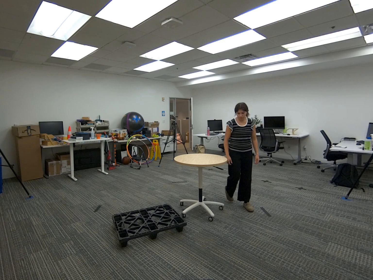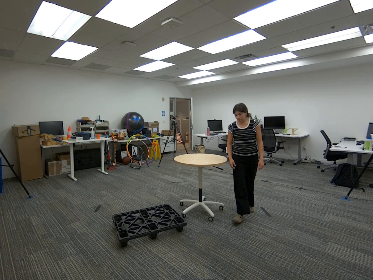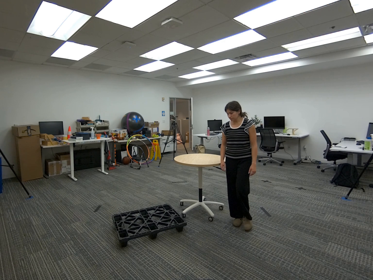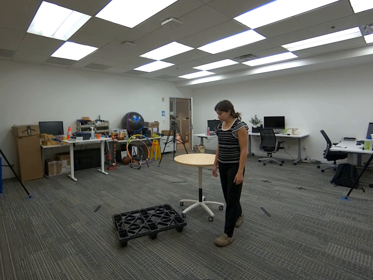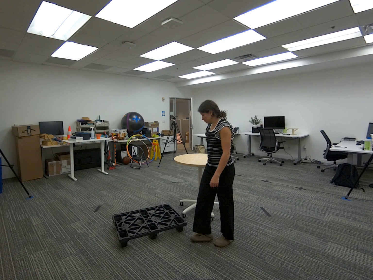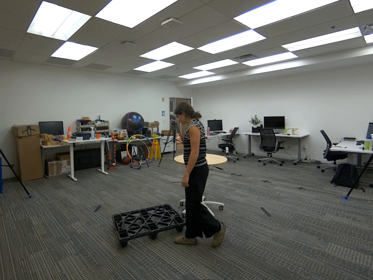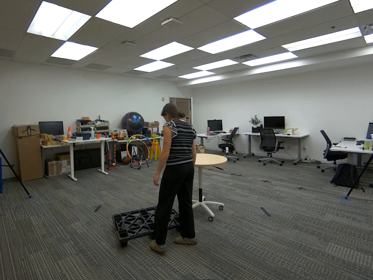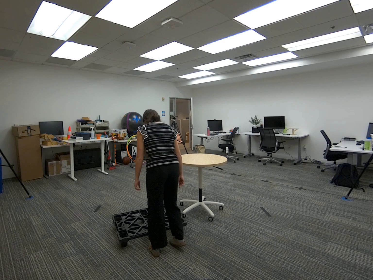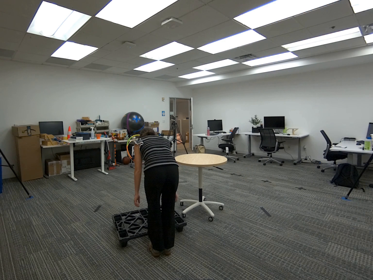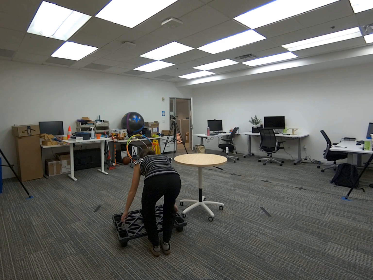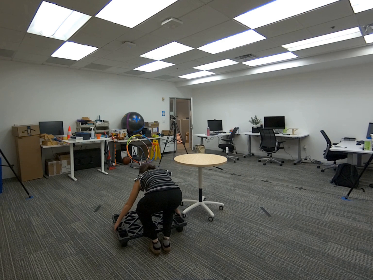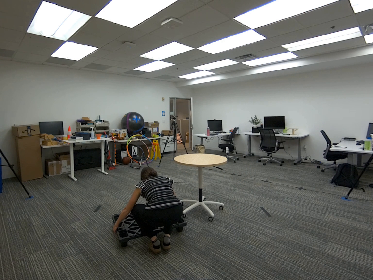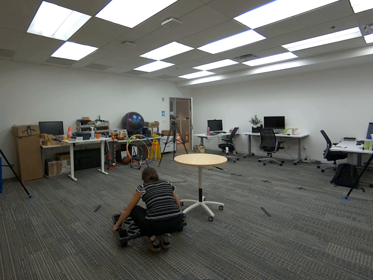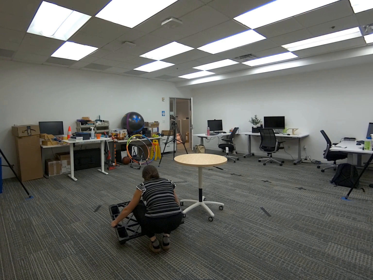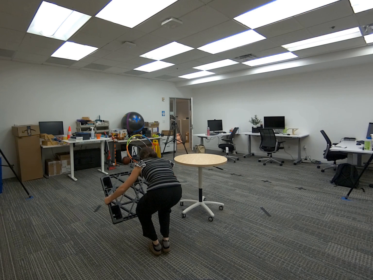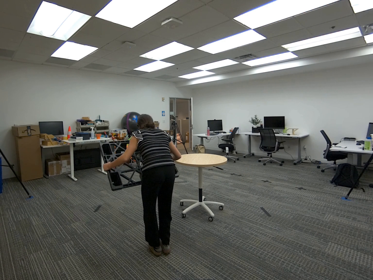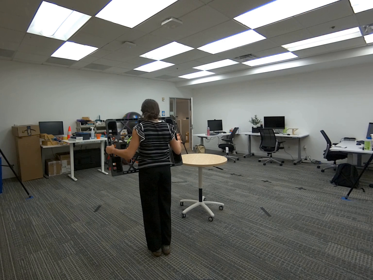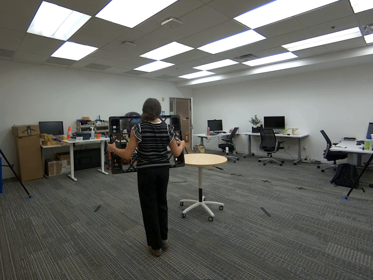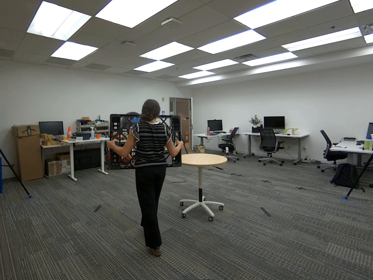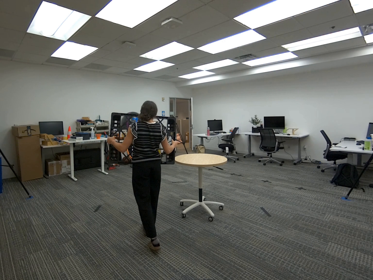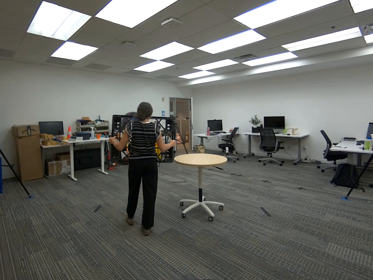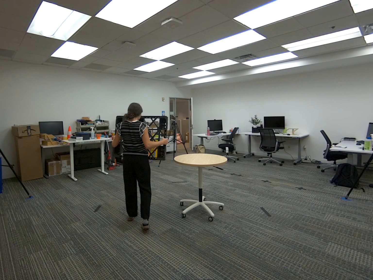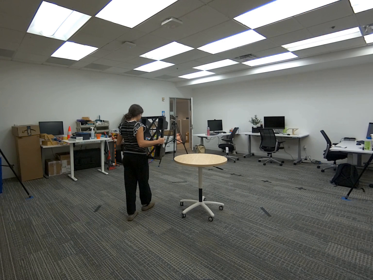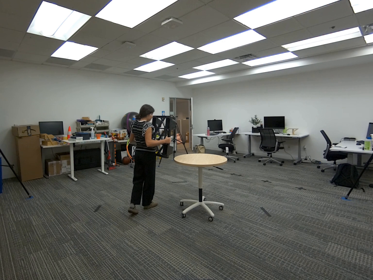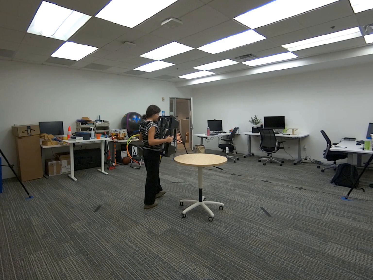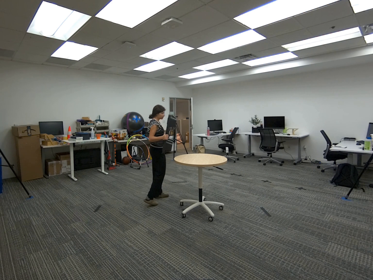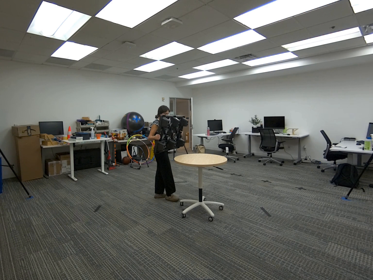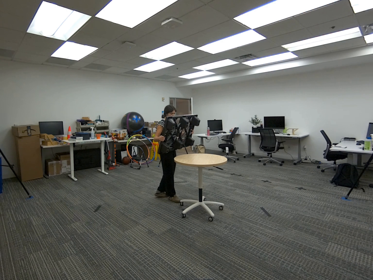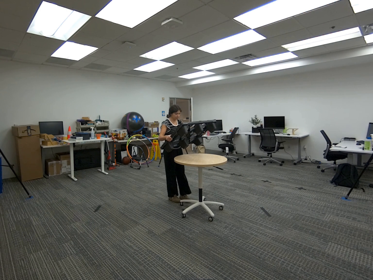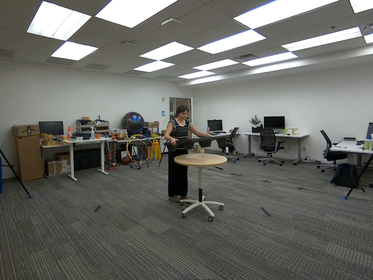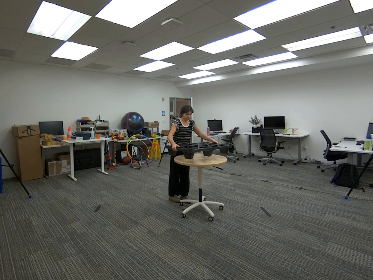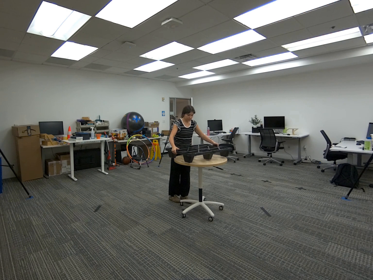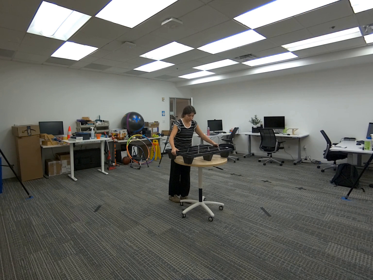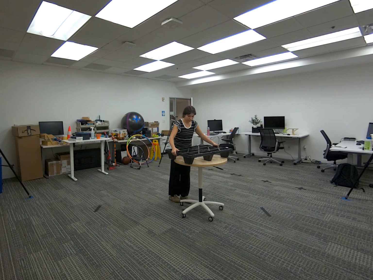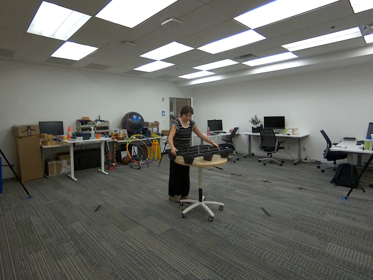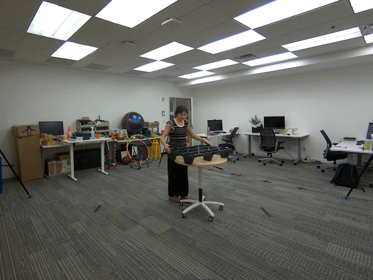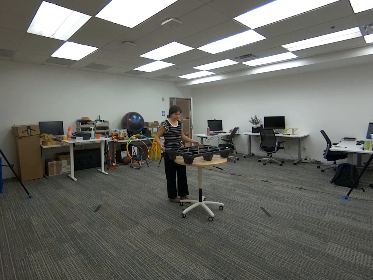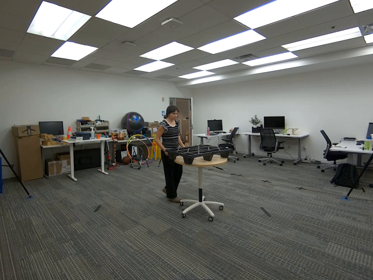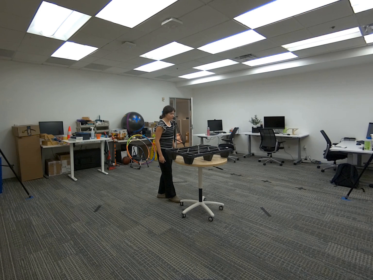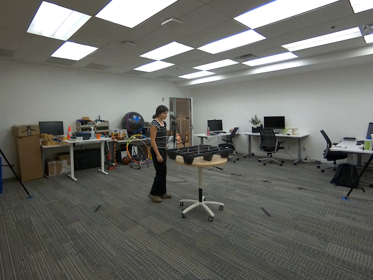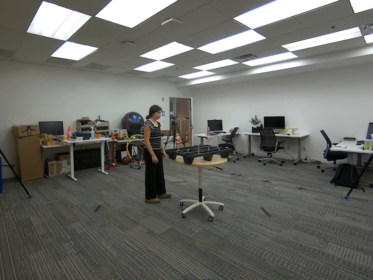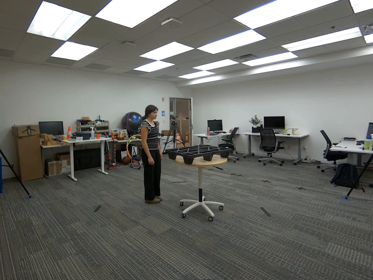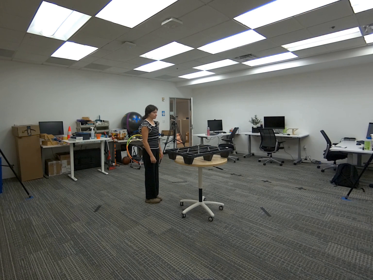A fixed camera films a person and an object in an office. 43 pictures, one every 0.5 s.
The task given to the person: Walk over to the platform on the ground and pick up the platform and place the platform on the round table.
